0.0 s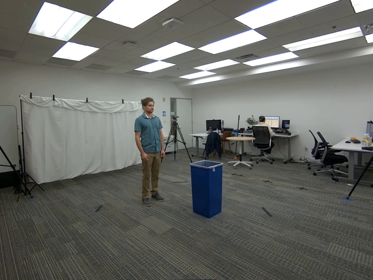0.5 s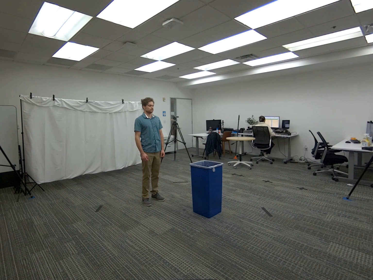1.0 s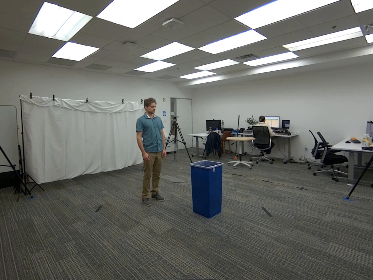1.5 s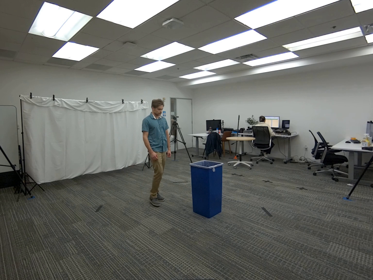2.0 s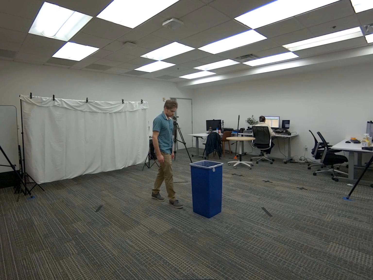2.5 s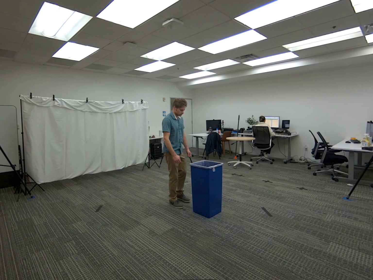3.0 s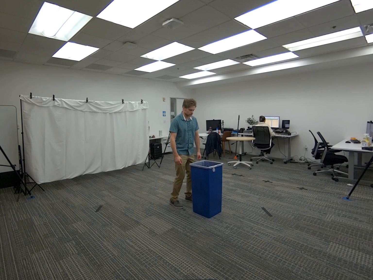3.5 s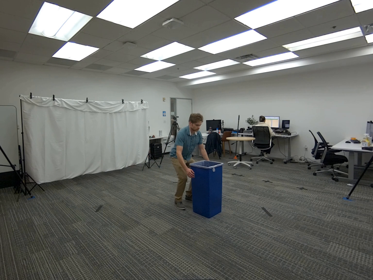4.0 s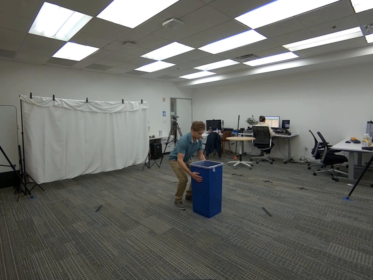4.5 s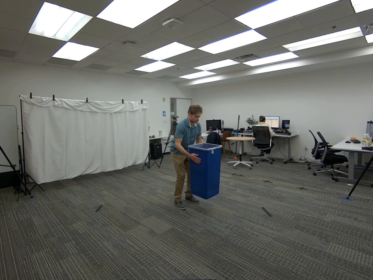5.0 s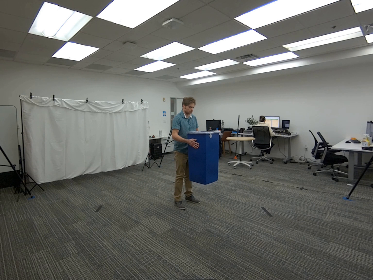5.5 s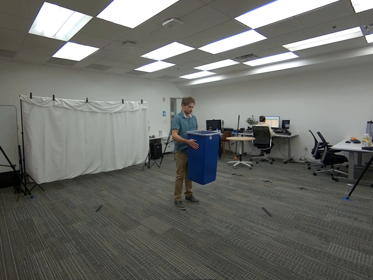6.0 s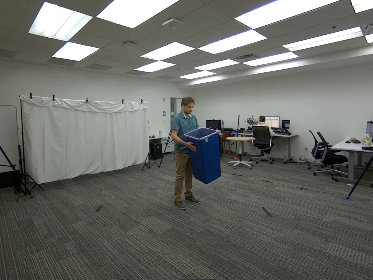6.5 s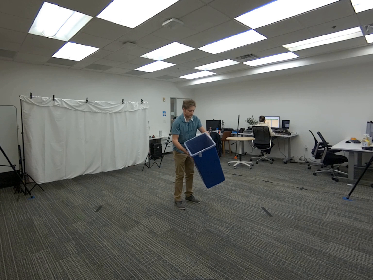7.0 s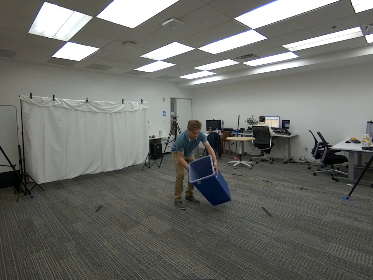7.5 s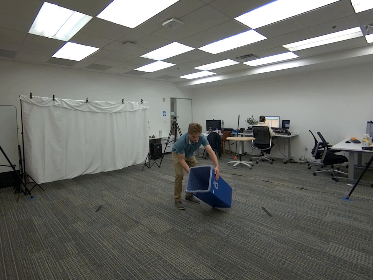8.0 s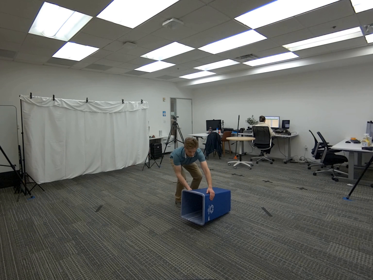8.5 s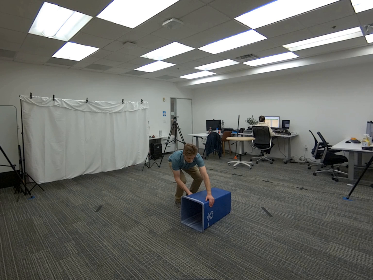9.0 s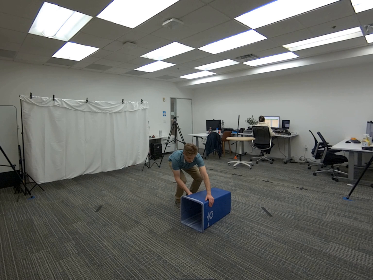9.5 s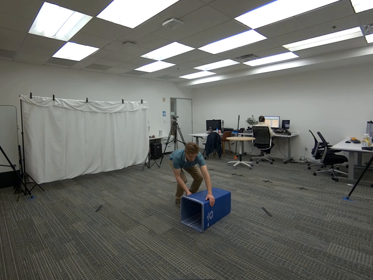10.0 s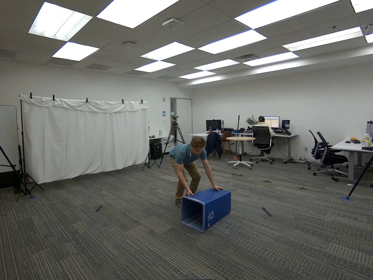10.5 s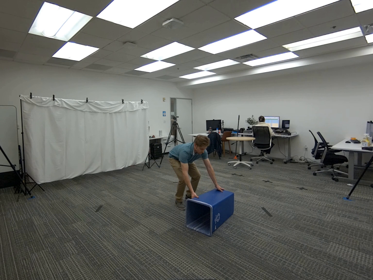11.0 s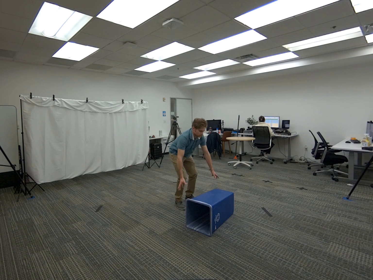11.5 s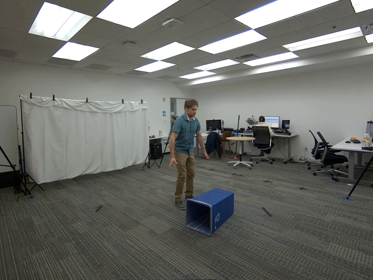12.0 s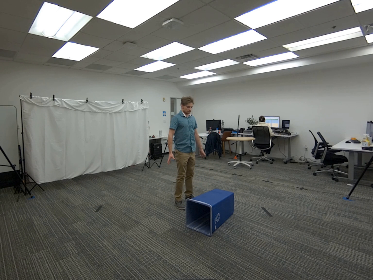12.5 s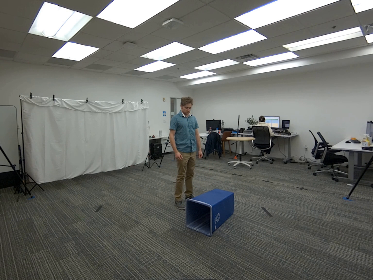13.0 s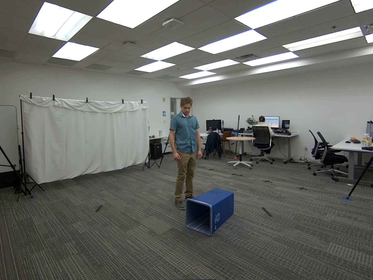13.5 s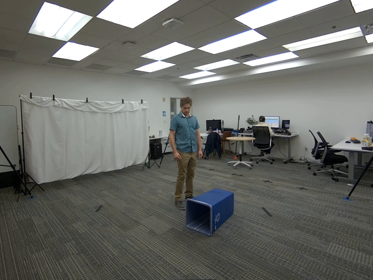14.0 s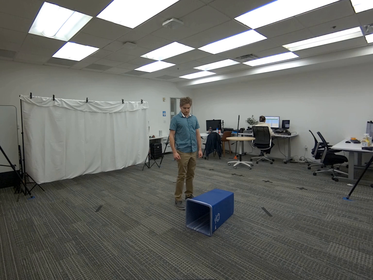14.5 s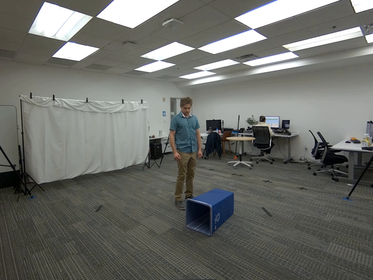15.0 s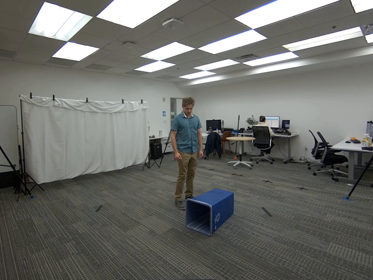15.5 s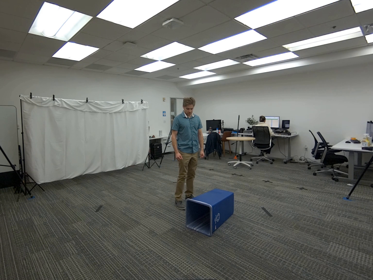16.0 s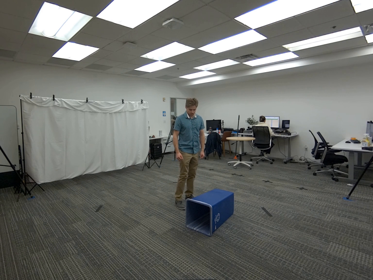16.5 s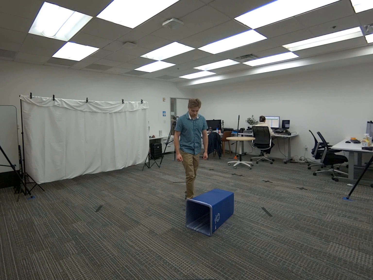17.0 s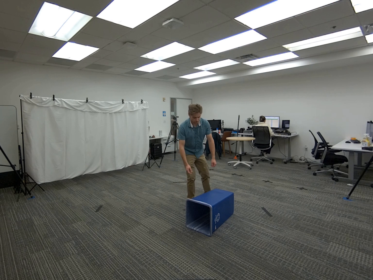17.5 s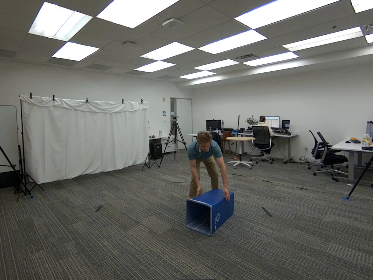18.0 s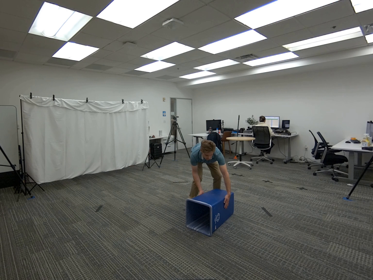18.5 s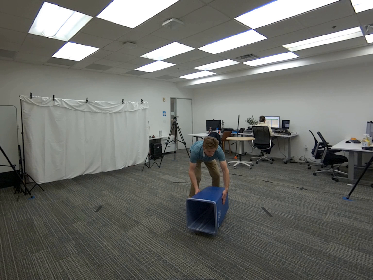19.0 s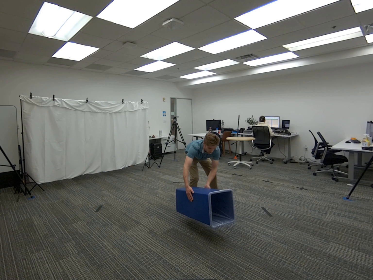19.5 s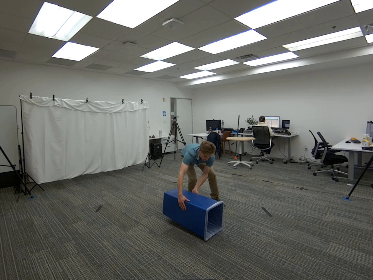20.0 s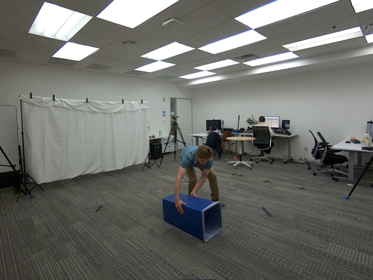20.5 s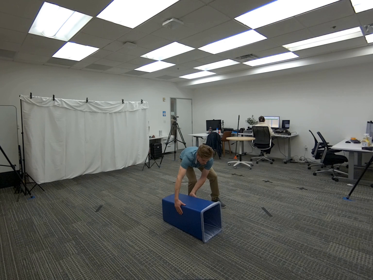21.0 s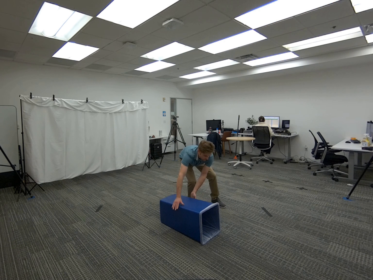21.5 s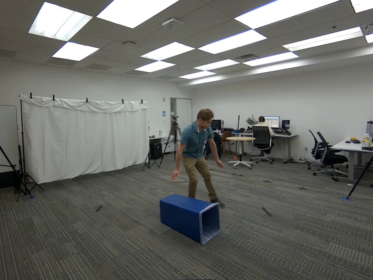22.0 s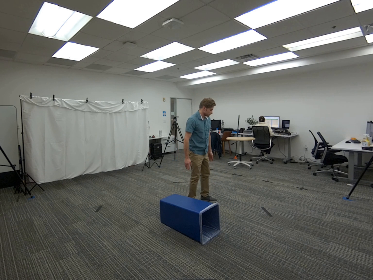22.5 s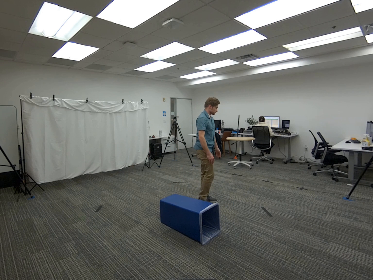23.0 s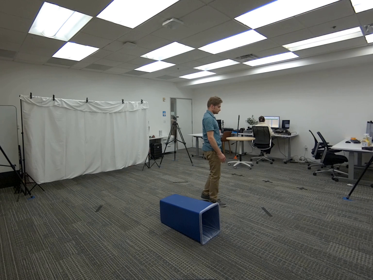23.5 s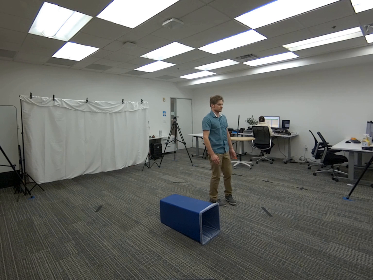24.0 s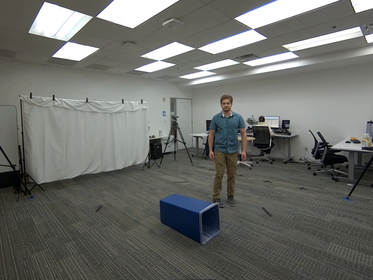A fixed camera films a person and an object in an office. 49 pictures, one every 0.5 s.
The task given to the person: Walk over to the blue trash can and lift and place the trash can on its side.
